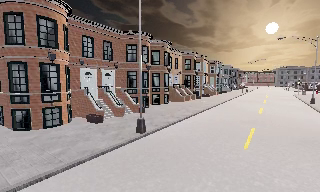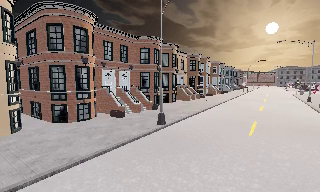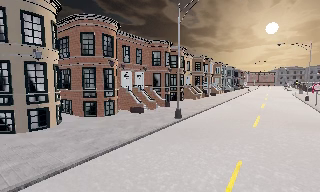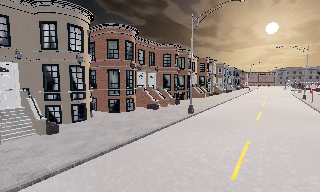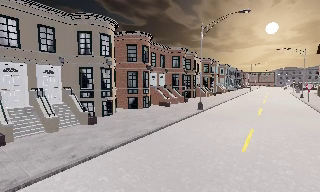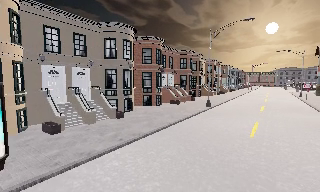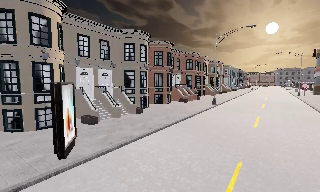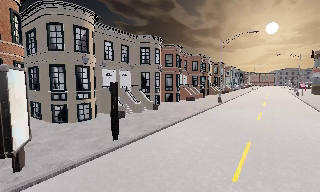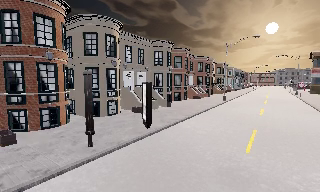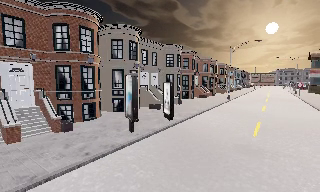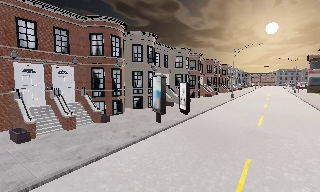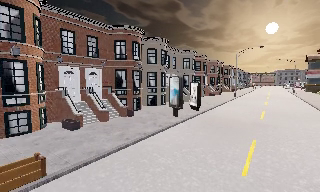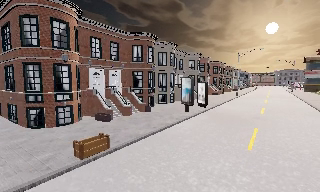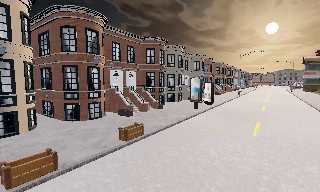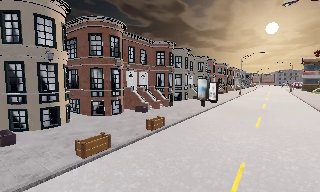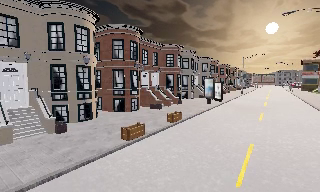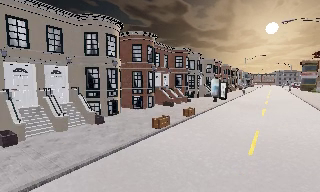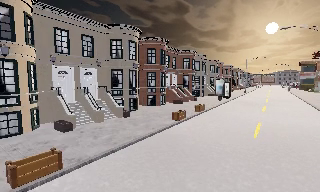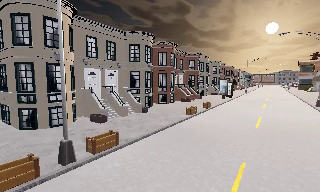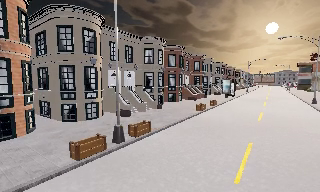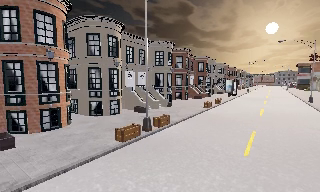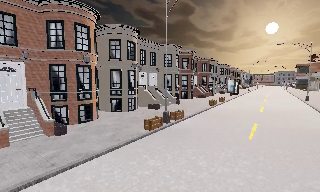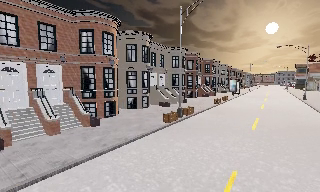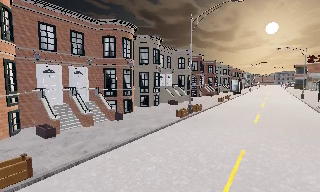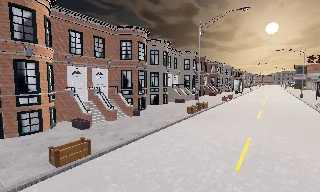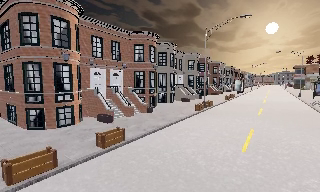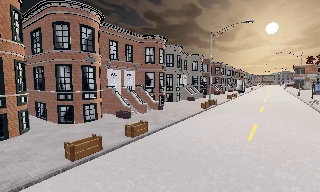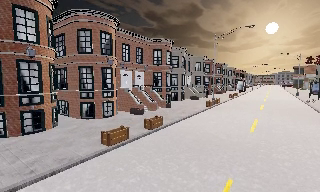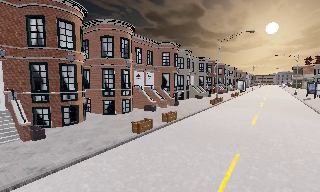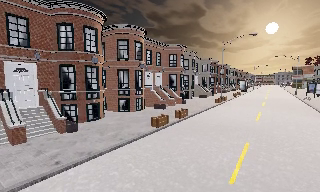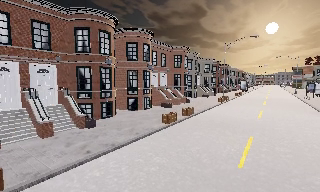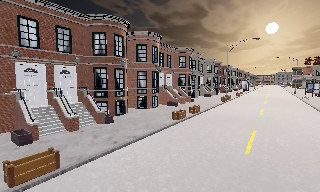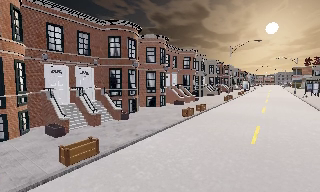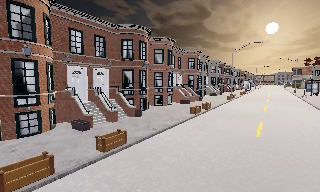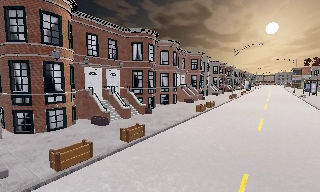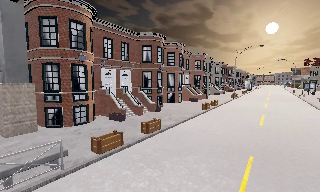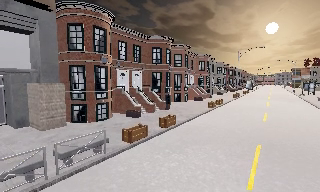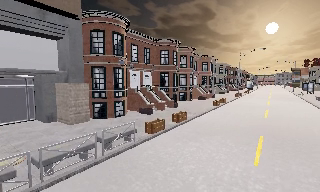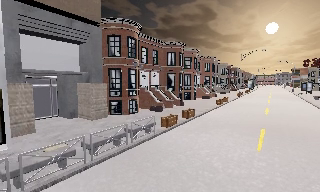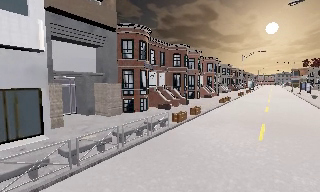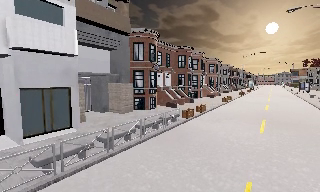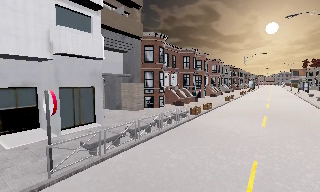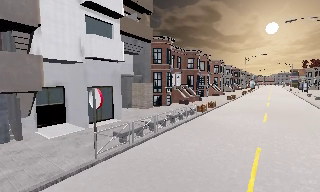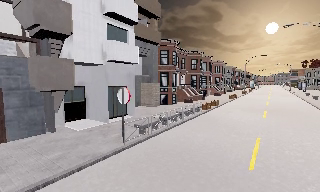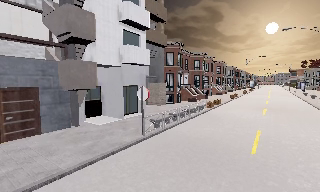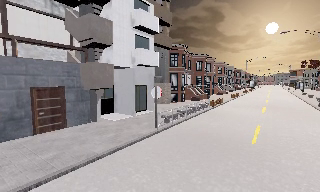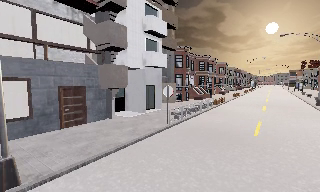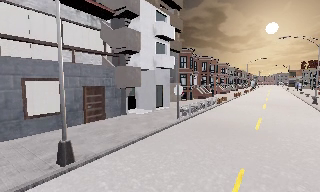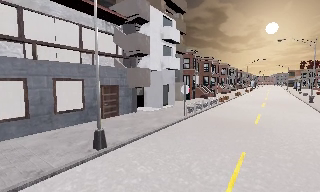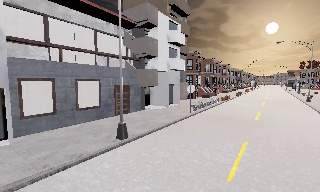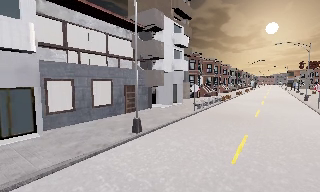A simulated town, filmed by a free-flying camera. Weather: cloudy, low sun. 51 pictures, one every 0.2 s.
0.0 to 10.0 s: The camera travels backward and to its left, about 80 m, so what stands in front gets smaller. It loses speed.
The film runs backward here.
